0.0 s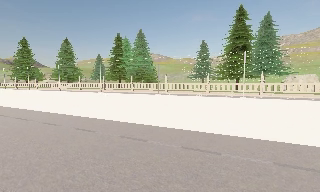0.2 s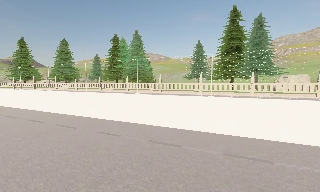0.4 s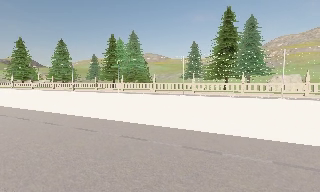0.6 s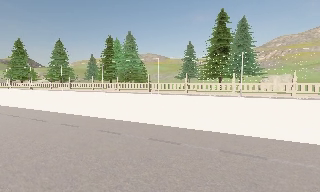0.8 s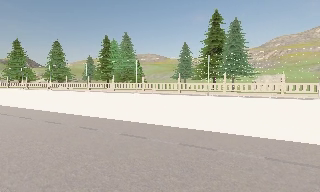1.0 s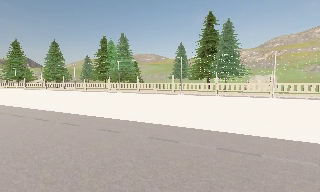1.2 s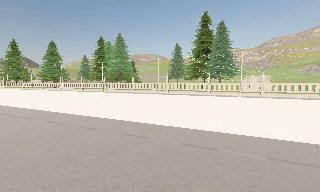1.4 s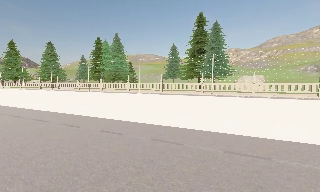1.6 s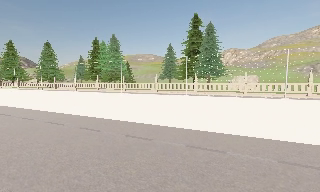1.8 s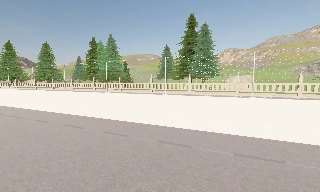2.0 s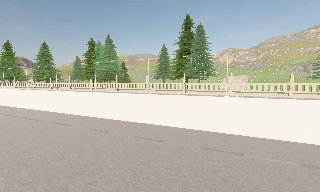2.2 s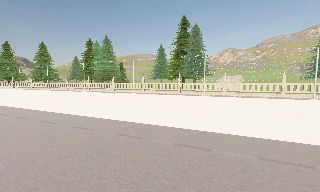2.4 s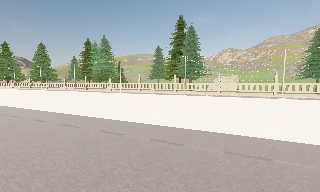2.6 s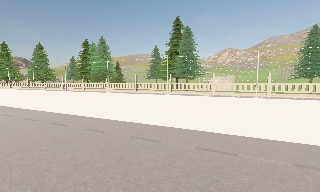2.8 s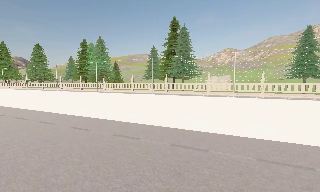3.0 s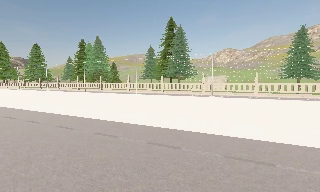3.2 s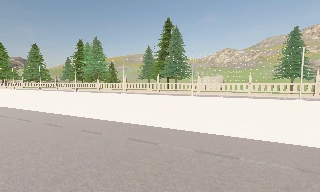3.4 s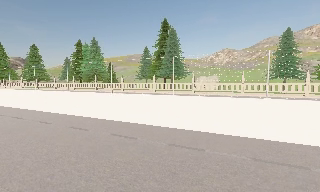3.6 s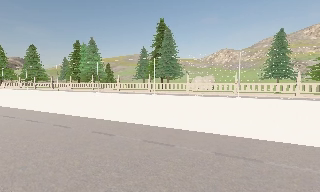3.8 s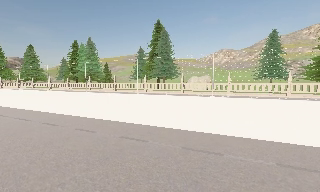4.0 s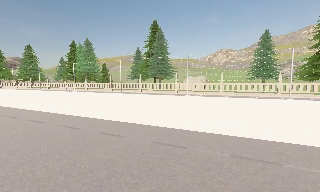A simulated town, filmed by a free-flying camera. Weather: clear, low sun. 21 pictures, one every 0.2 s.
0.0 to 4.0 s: The camera travels to its right and backward, about 17 m, so close, fixed things drift to the left.
The film runs forward here.
